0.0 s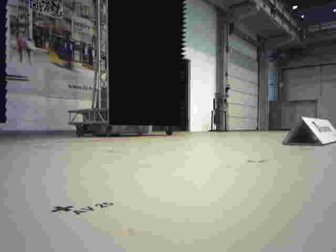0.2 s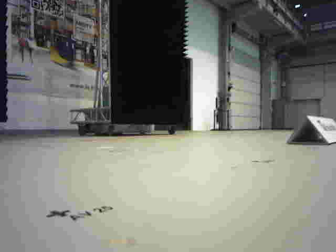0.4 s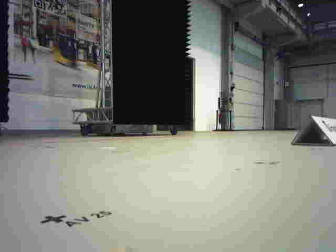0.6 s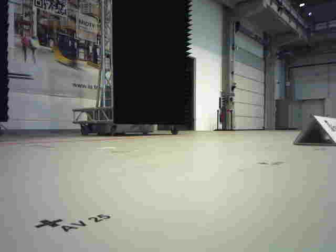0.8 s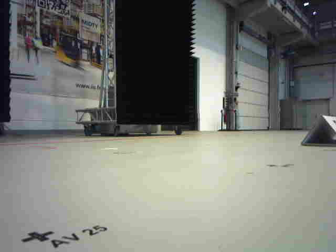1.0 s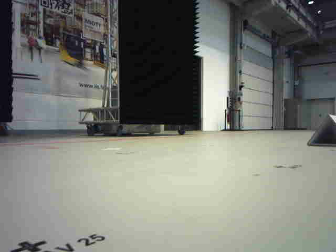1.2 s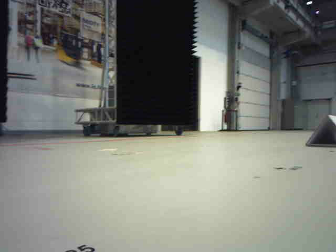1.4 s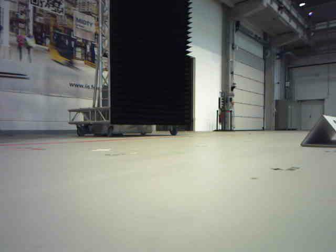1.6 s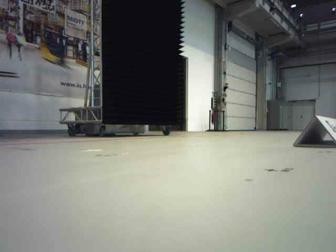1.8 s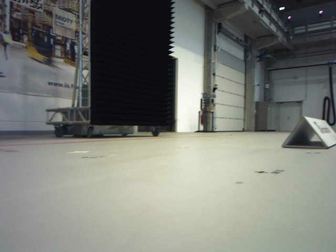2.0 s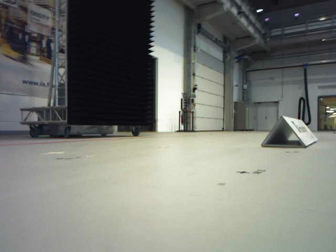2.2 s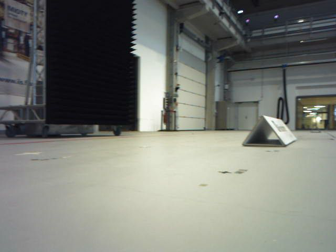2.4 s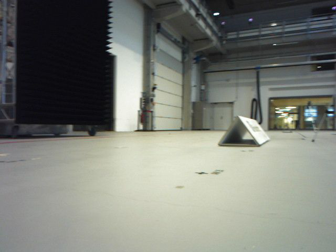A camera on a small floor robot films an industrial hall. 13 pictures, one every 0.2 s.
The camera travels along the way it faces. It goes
forward.
0.0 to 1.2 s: The camera travels forward, about 0.2 m, so what stands in front looms larger.
1.2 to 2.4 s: The camera swings to its right by about 15 degrees, and the scene slides to the left. It travels forward, about 0.2 m, so what stands in front looms larger.
The film runs forward here.
